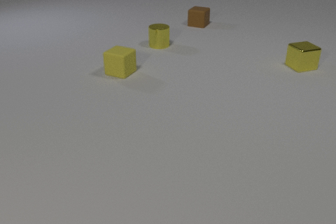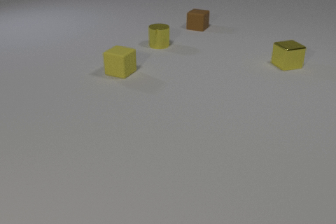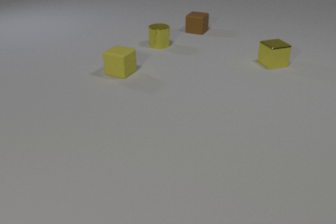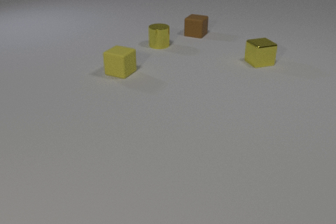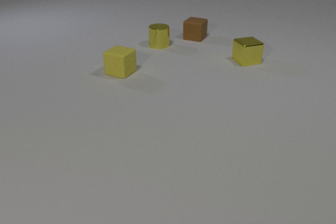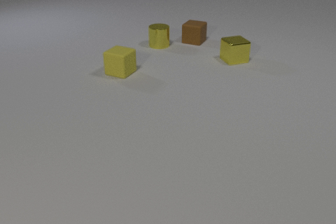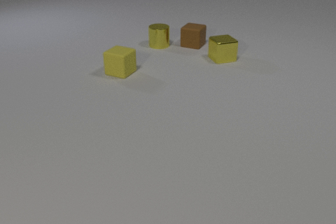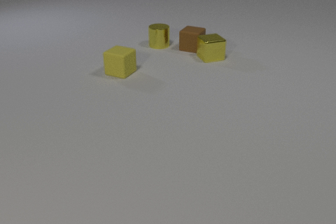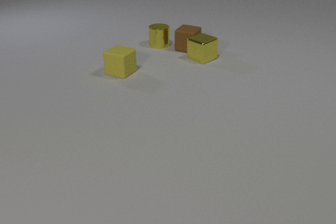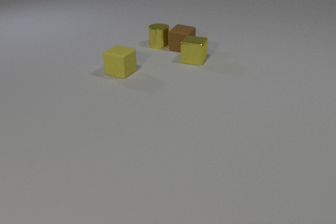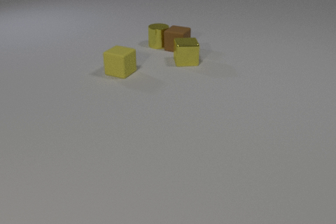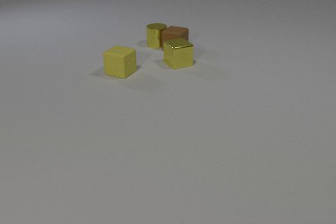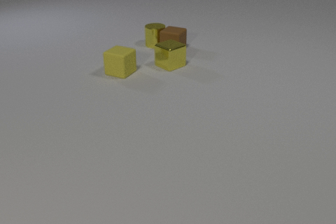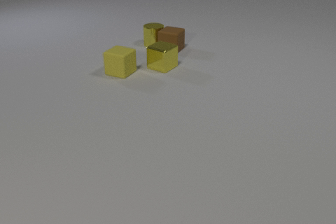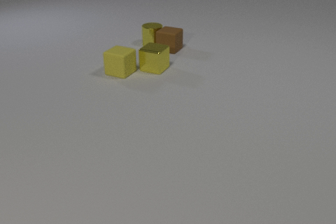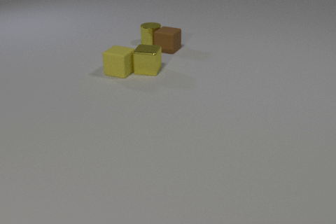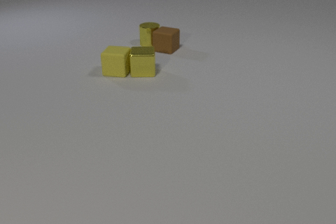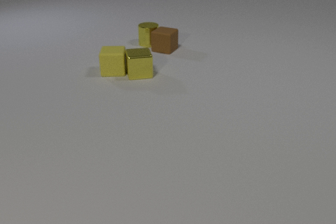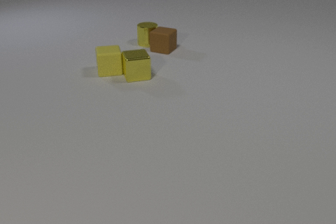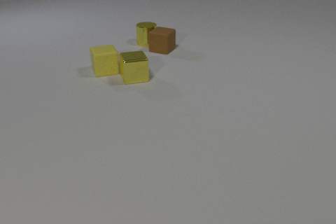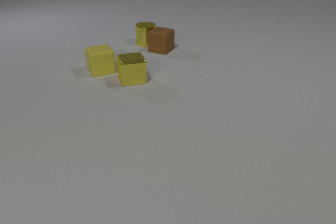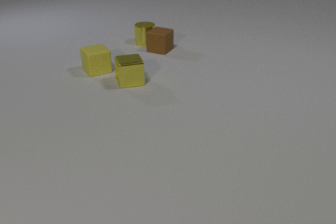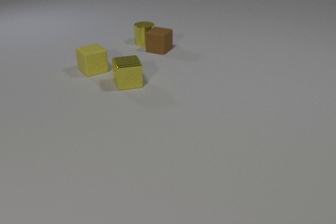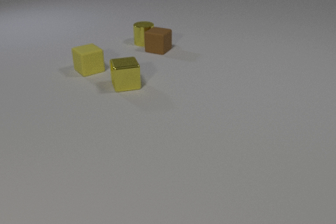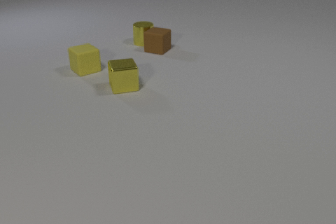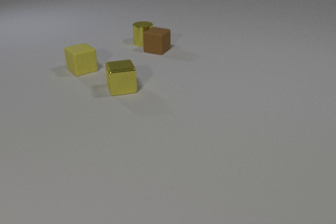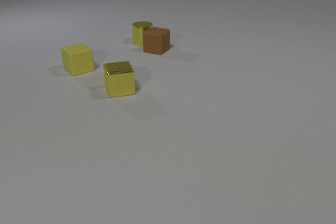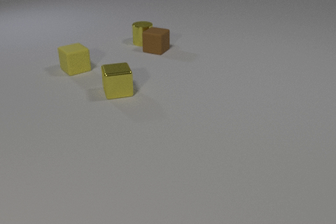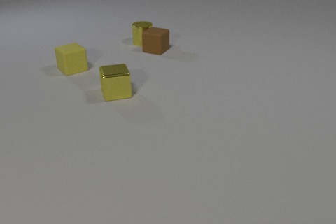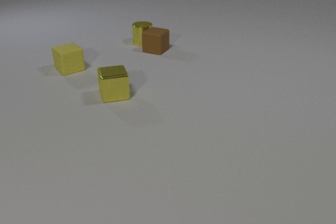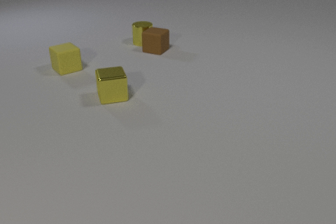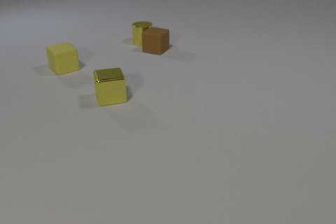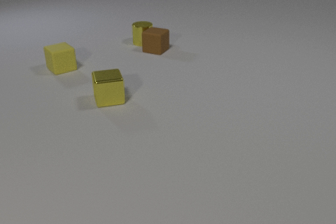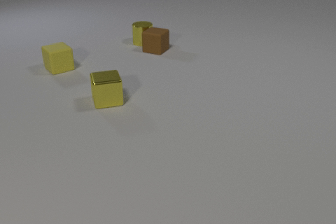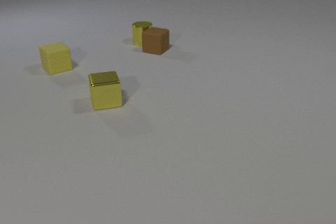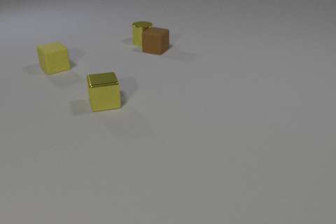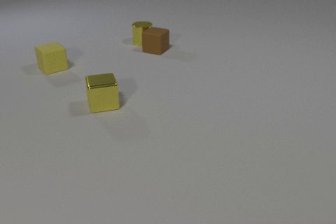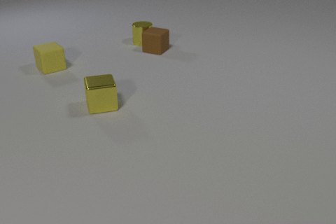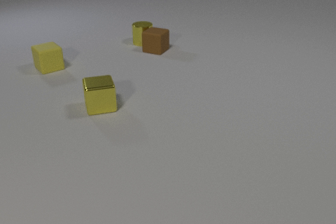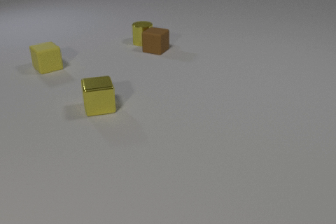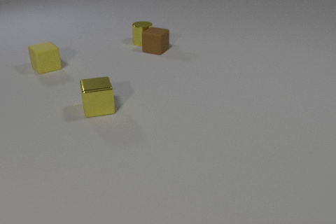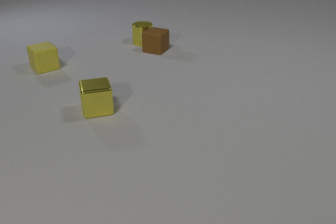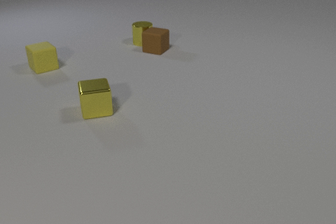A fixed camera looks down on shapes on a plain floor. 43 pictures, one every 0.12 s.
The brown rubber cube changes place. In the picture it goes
toward the camera.
The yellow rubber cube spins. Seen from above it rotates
counterclockwise.
0.00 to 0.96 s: The brown rubber cube slides toward the camera. The yellow metal cube slides to the left, spins counterclockwise seen from above by about 30 degrees, its near face sliding to the right. The brown rubber cube and the yellow metal cube collide.
0.96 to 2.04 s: The brown rubber cube slides to the left. The yellow metal cube slides to the left and toward the camera, spins counterclockwise seen from above by about 150 degrees, its near face sliding to the right. The yellow rubber cube slides to the left, spins counterclockwise seen from above by about 30 degrees, its near face sliding to the right. The yellow metal cylinder slides to the left and away from the camera. The brown rubber cube and the yellow metal cylinder collide. The yellow metal cube and the yellow rubber cube collide.
2.04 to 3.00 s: The brown rubber cube slides to the left. The yellow metal cube slides toward the camera and to the left. The yellow rubber cube slides to the left, spins so that its near face slides to the right, counterclockwise seen from above. The yellow metal cylinder slides to the left.
3.00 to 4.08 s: The yellow metal cube slides toward the camera and to the left. The yellow rubber cube slides to the left.
4.08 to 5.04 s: The yellow metal cube slides toward the camera and to the left. The yellow rubber cube slides to the left and away from the camera.
How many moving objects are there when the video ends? 2.
Are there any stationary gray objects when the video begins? no.
What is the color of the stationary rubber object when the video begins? yellow.
